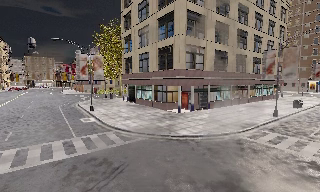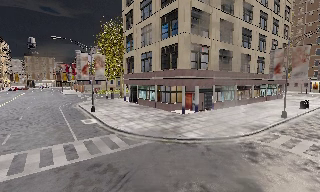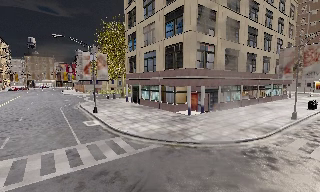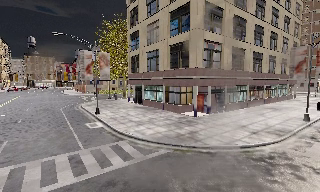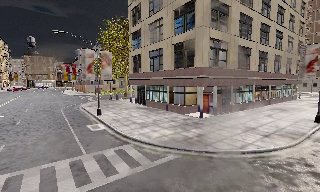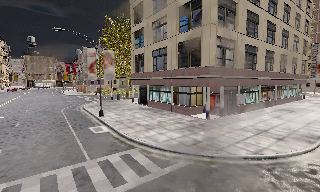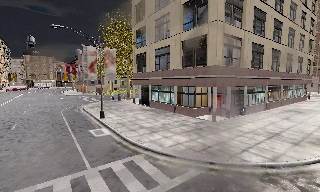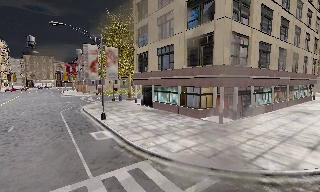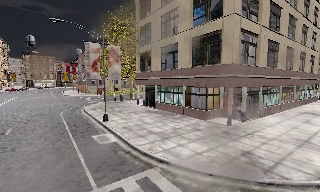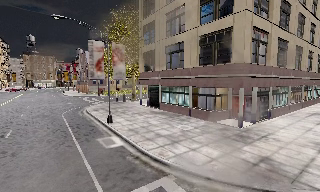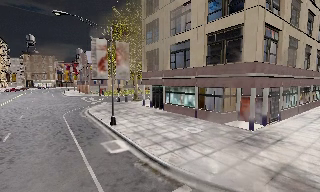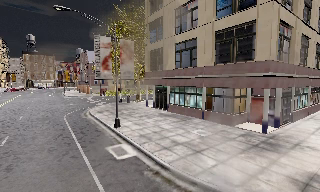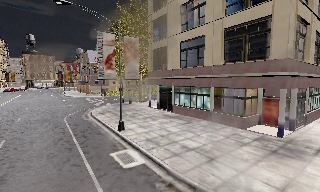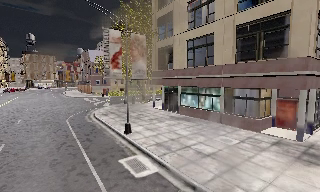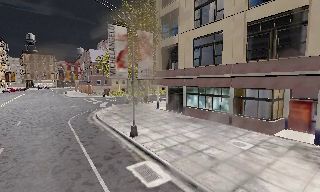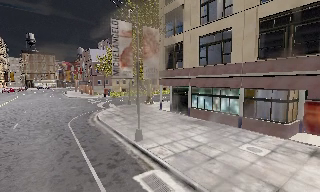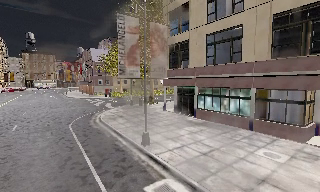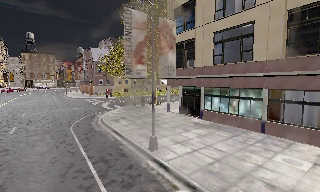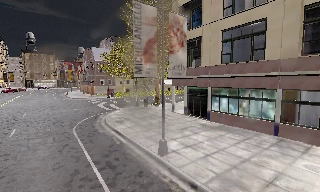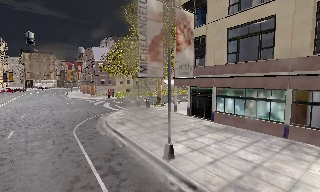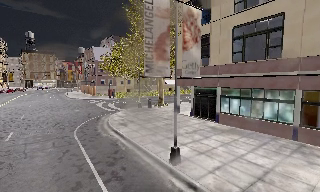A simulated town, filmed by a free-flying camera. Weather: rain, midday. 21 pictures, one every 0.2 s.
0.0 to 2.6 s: The camera travels forward and to its left, about 10 m, so what stands in front looms larger.
2.6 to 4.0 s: The camera travels forward and to its left, about 4.5 m, so what stands in front looms larger. It loses speed.
The film runs forward here.
